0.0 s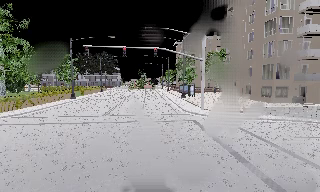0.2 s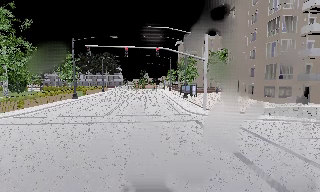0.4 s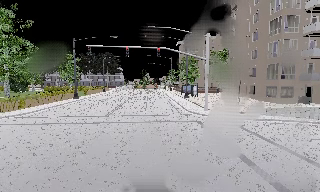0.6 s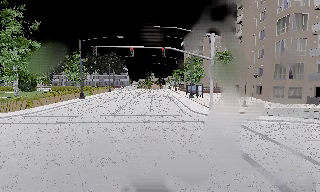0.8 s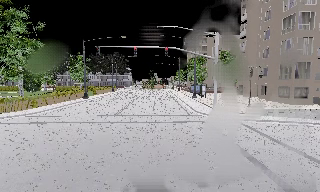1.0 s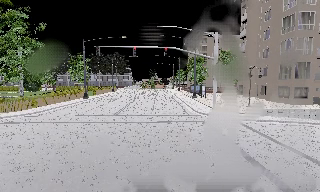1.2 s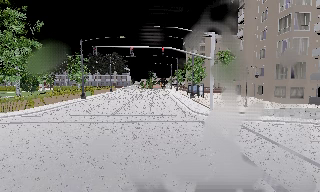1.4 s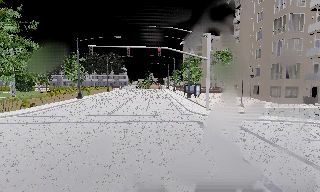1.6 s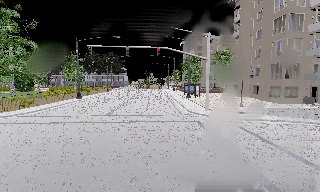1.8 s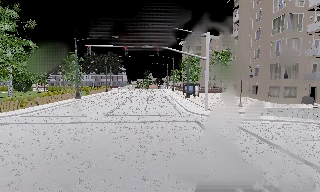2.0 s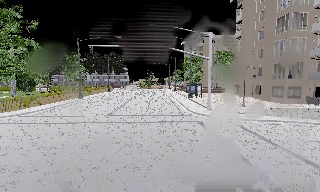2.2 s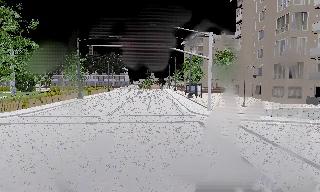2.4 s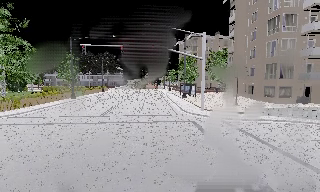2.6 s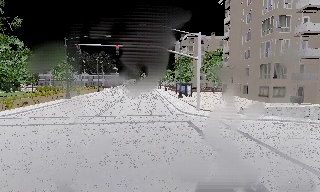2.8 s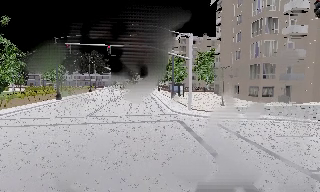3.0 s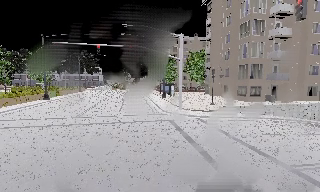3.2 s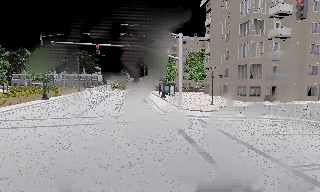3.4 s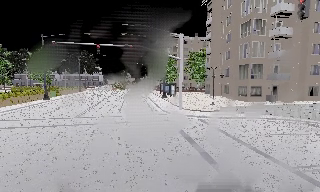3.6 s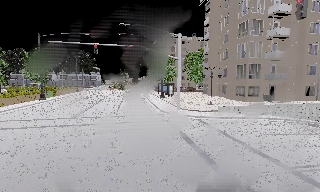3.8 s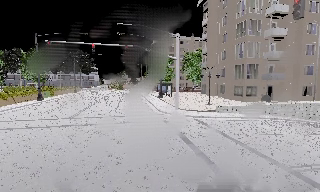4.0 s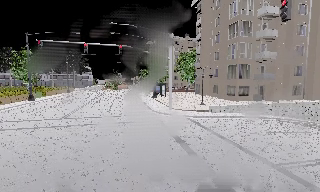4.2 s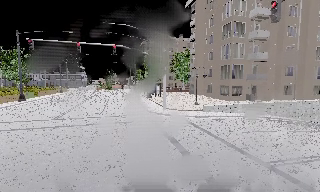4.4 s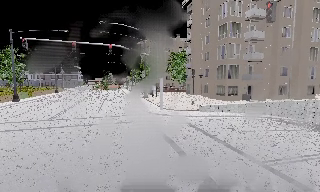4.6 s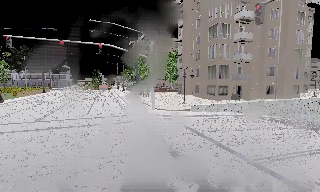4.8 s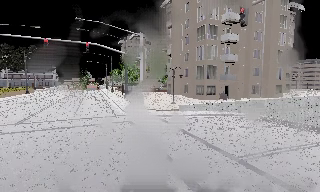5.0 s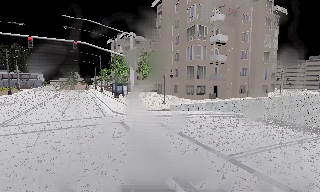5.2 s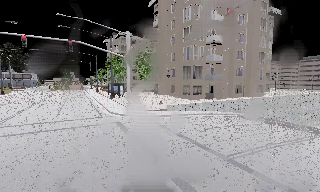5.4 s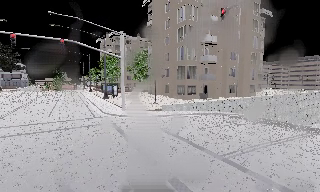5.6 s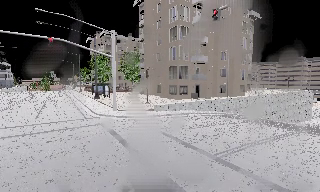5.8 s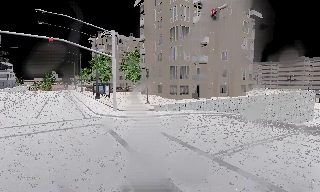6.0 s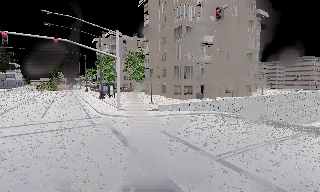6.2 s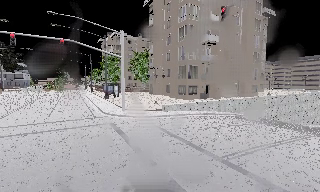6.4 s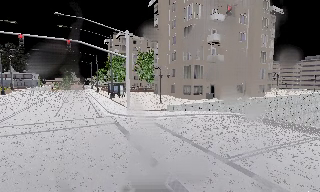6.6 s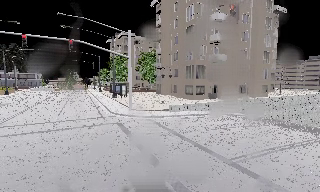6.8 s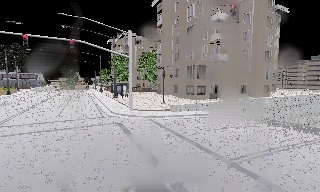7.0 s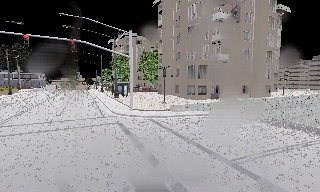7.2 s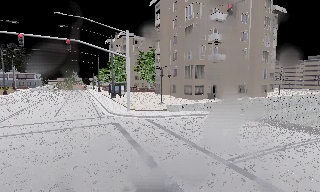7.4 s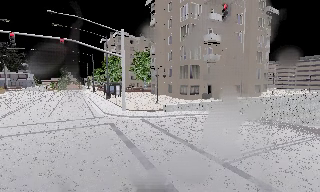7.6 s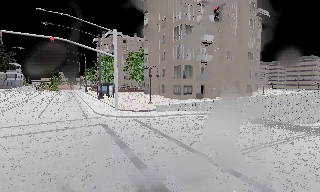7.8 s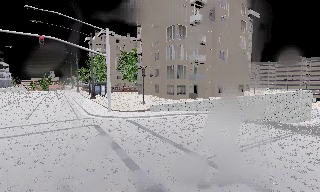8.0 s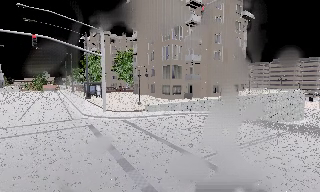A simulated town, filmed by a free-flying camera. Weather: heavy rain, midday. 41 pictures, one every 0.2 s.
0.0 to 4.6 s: The scene slides to the left, as the camera pans about 15 degrees to its right. It travels to its right and forward, about 1 m, so close, fixed things drift to the left.
4.6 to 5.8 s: The scene slides to the left, as the camera pans about 15 degrees to its right.
5.8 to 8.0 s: The camera shifts only a little, or ends up much as it began.
The film runs forward here.
